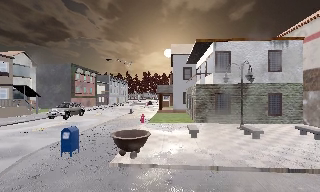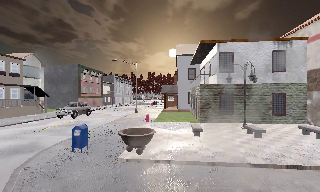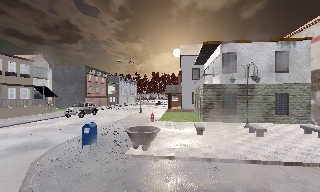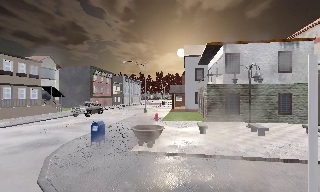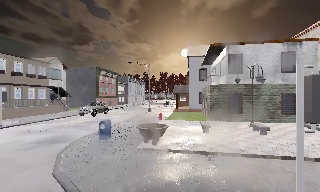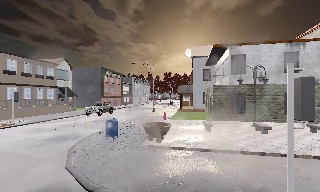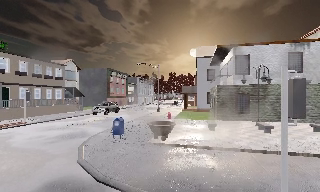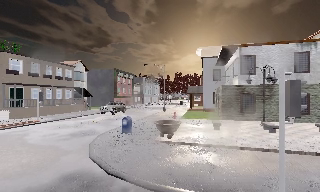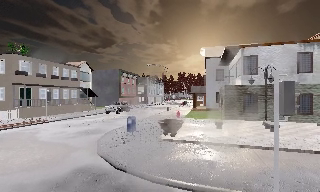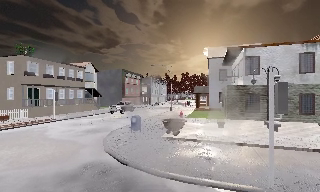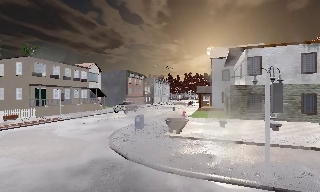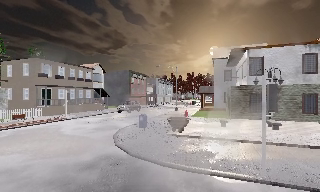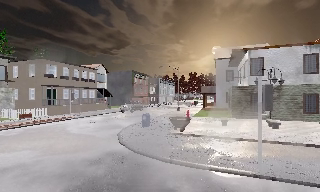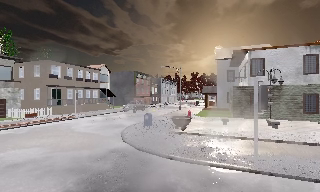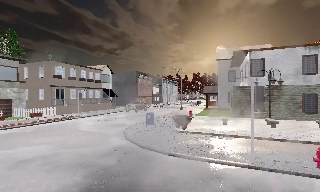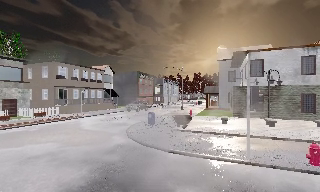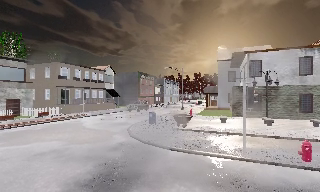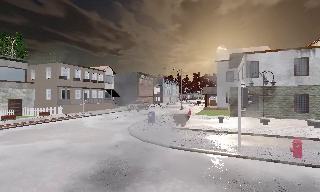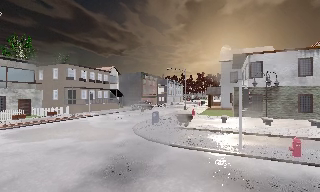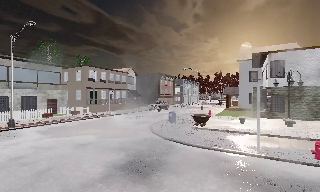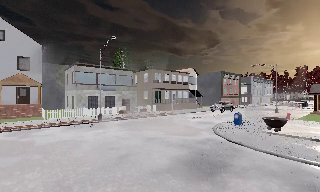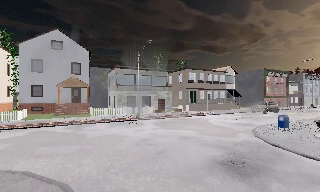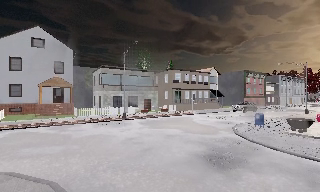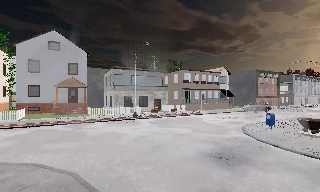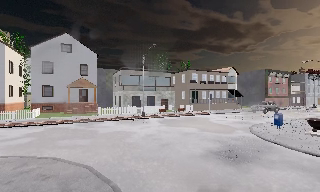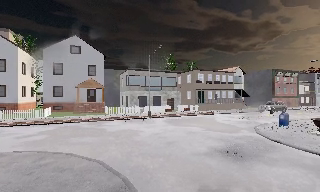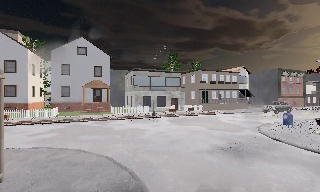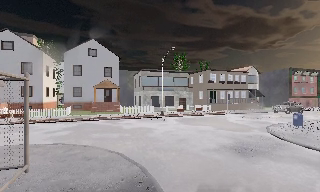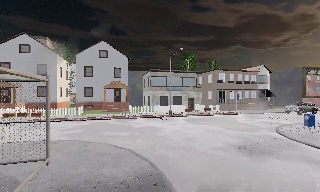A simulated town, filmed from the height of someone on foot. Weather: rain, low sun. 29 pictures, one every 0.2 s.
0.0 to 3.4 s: The scene slides to the right, as the camera pans about 20 degrees to its left. It travels backward, about 6 m, so what stands in front gets smaller.
3.4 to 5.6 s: The scene slides to the right, as the camera pans about 50 degrees to its left. It travels backward, about 4 m.
The film runs backward here.
